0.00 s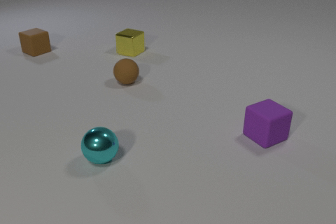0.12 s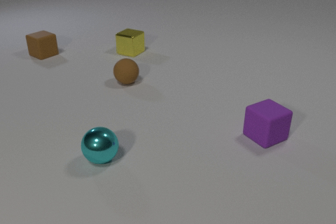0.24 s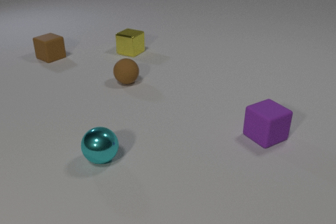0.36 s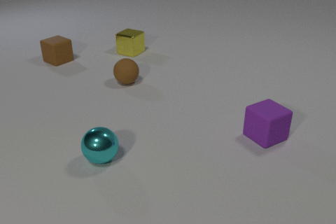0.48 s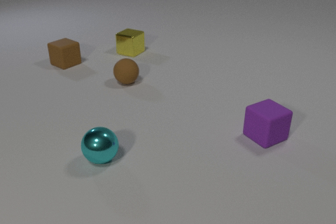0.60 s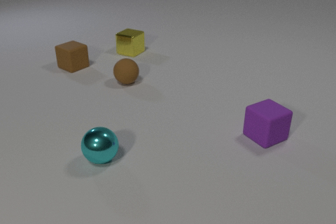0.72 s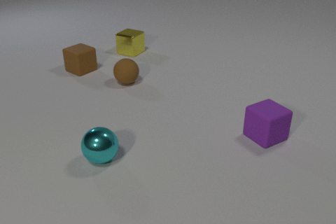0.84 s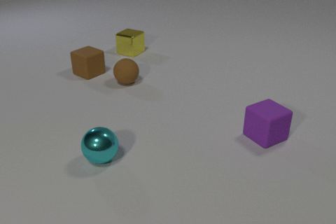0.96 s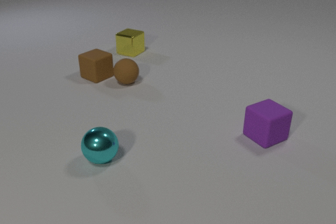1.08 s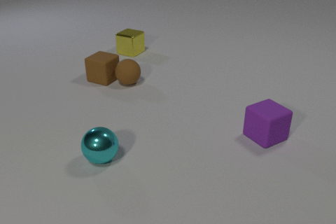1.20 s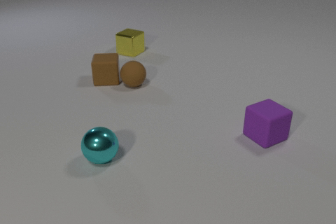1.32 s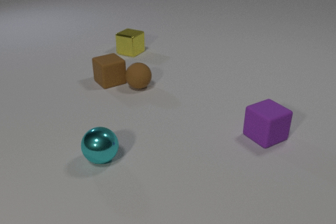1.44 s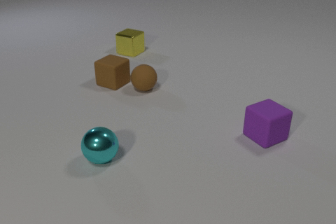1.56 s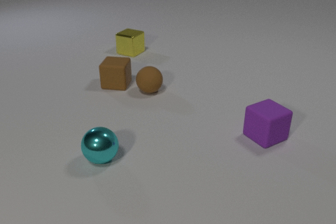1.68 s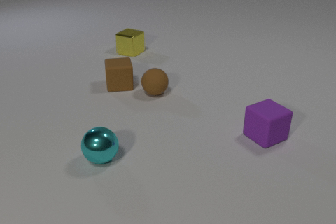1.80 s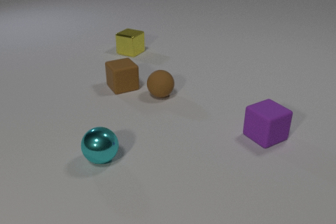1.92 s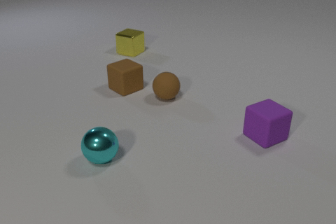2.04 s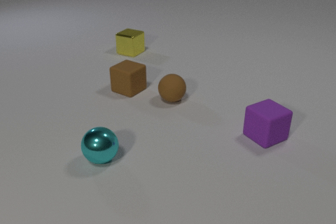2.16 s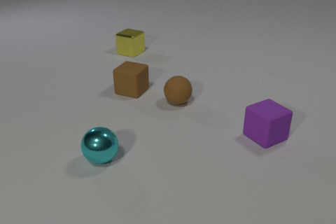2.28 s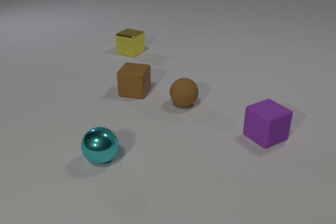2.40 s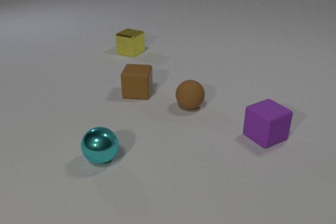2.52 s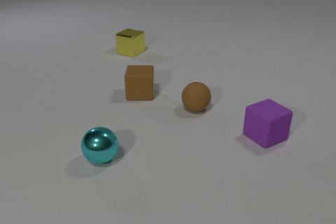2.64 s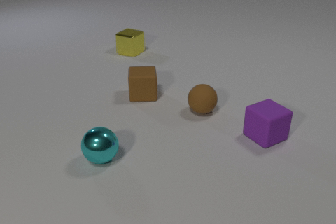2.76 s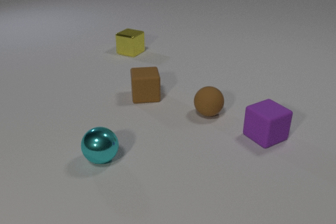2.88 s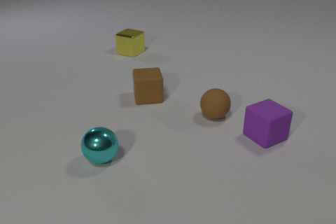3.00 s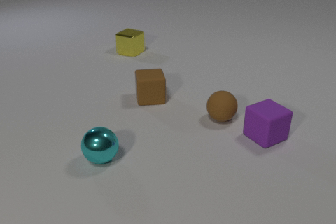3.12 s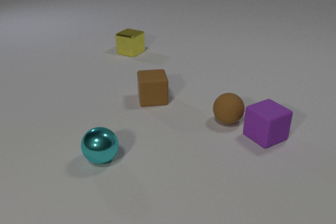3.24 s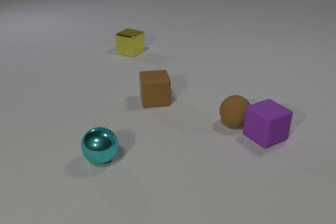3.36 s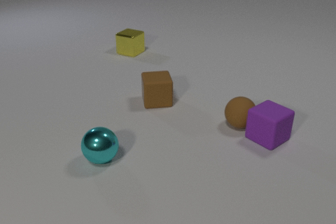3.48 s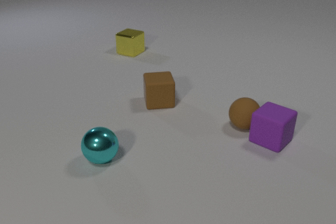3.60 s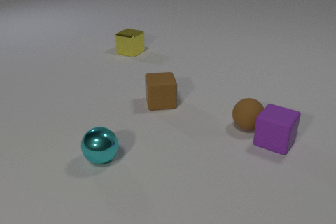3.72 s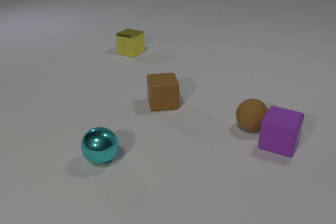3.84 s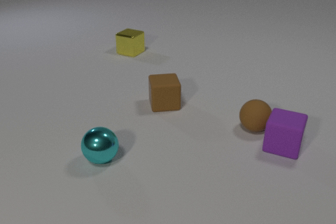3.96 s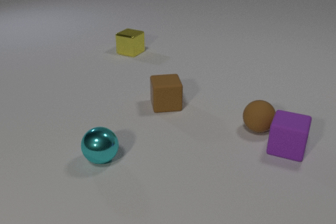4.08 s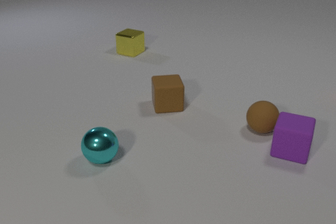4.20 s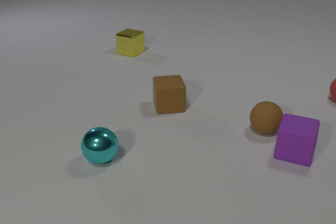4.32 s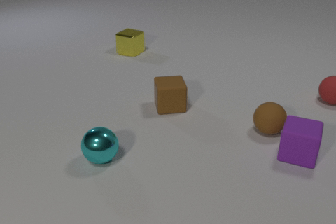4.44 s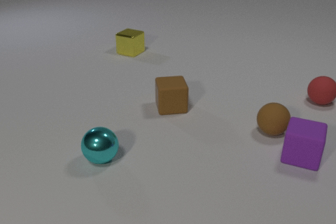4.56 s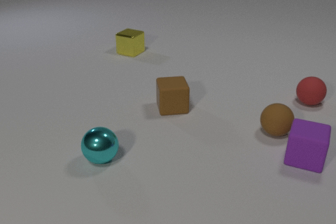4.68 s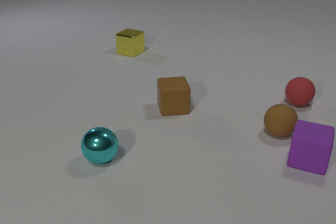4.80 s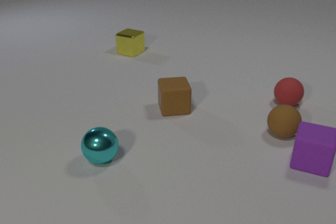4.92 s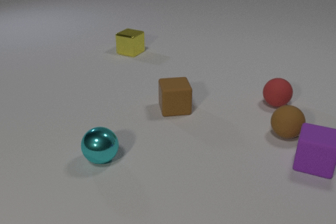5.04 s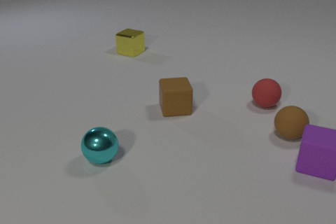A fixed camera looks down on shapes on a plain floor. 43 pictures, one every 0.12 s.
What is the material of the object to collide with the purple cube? rubber.
How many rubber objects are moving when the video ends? 4.
What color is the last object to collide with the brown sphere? purple.
0.00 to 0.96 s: The brown rubber cube slides toward the camera and to the right.
0.96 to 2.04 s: The brown rubber cube slides toward the camera and to the right, spins so that its near face slides to the right, counterclockwise seen from above. The brown rubber sphere rolls to the right and toward the camera. The brown rubber cube and the brown rubber sphere collide.
2.04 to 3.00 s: The brown rubber cube slides to the right and toward the camera, spins counterclockwise seen from above by about 45 degrees, its near face sliding to the right. The brown rubber sphere rolls to the right and toward the camera.
3.00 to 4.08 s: The brown rubber cube slides to the right and toward the camera. The brown rubber sphere rolls to the right. The purple rubber cube slides to the right and toward the camera, spins so that its near face slides to the right, counterclockwise seen from above. The brown rubber sphere and the purple rubber cube collide.
4.08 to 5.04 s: The brown rubber cube slides to the right and toward the camera. The brown rubber sphere rolls to the right. The red rubber sphere comes in at the right edge, rolls to the left and toward the camera. The purple rubber cube slides to the right and toward the camera.
